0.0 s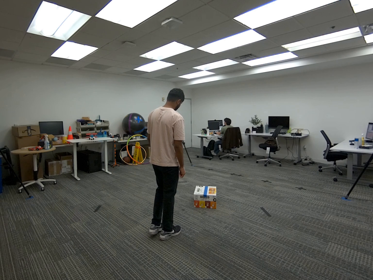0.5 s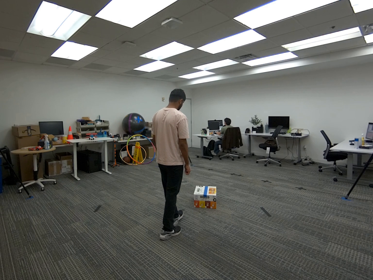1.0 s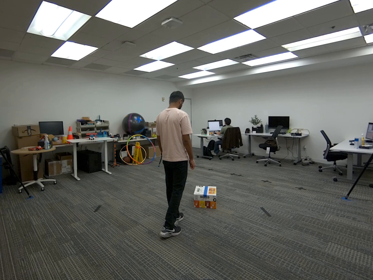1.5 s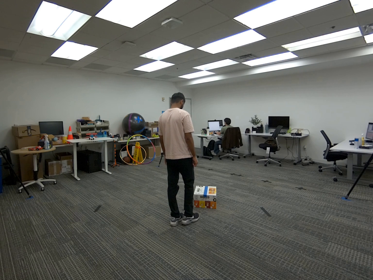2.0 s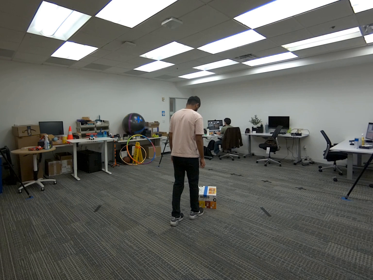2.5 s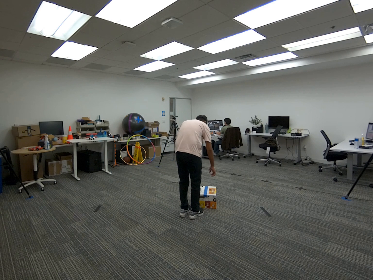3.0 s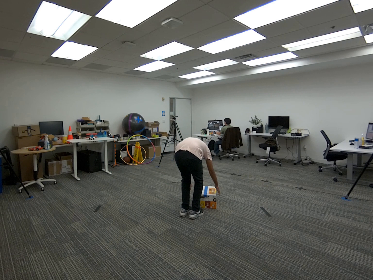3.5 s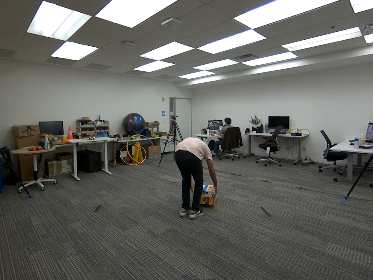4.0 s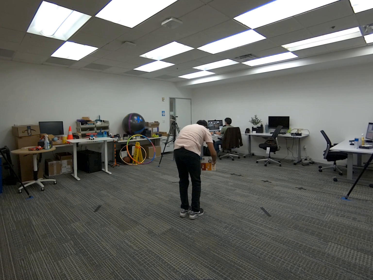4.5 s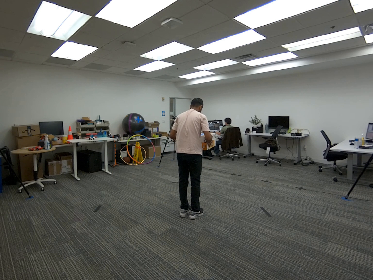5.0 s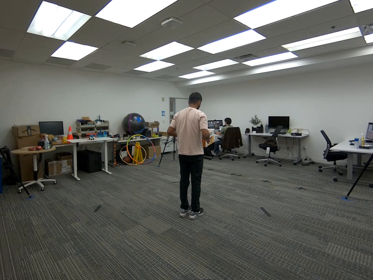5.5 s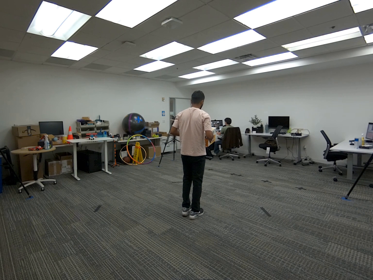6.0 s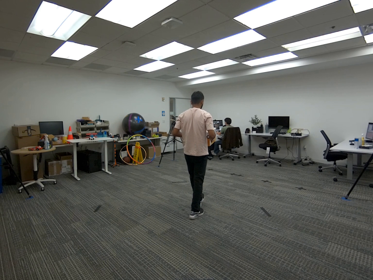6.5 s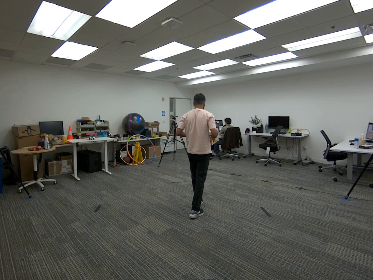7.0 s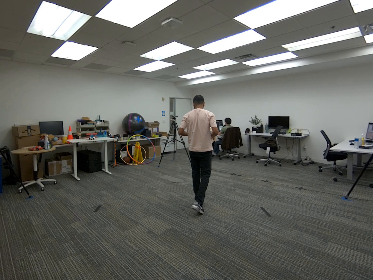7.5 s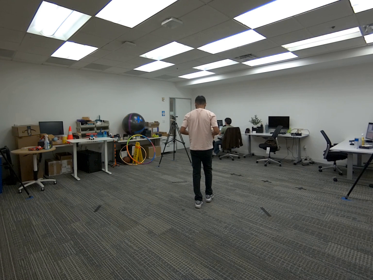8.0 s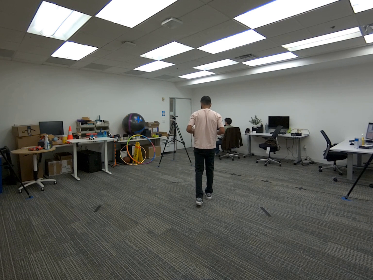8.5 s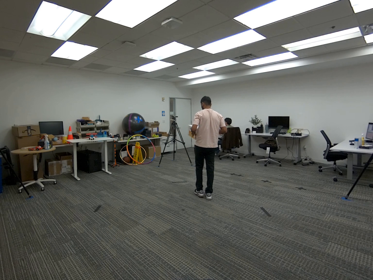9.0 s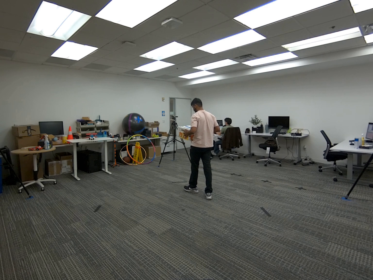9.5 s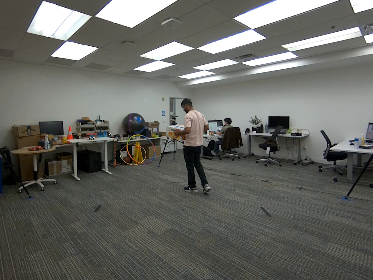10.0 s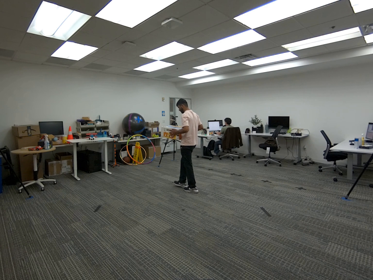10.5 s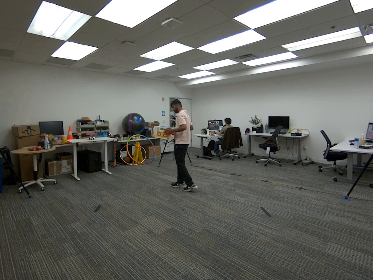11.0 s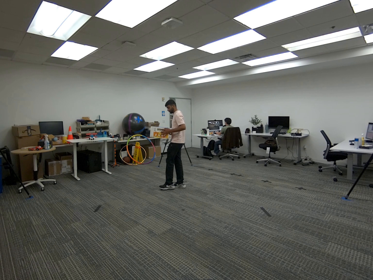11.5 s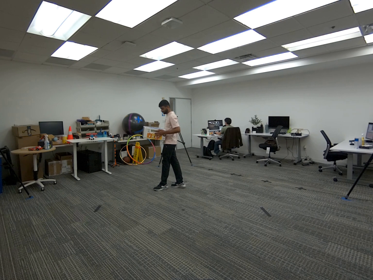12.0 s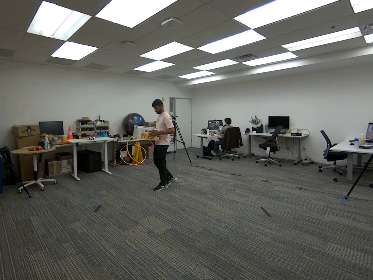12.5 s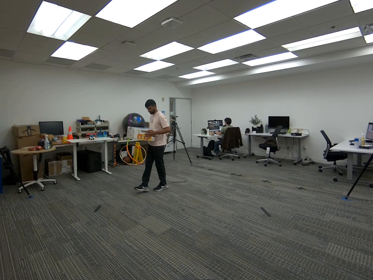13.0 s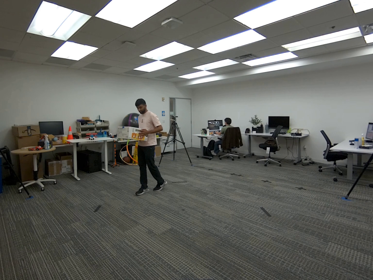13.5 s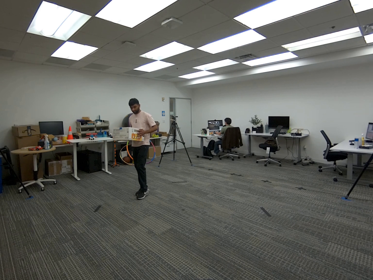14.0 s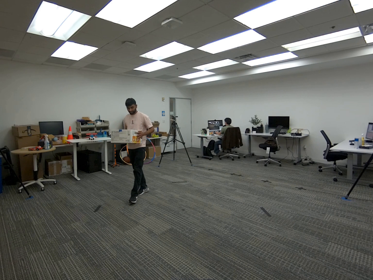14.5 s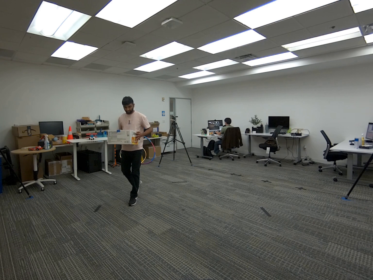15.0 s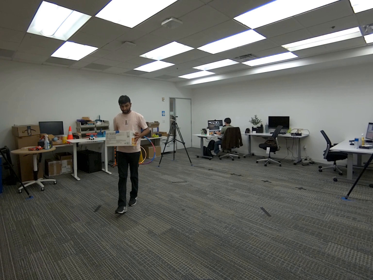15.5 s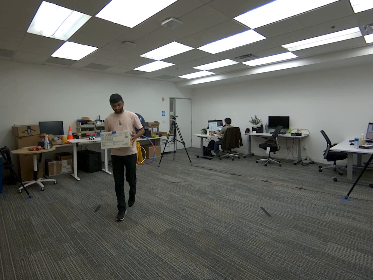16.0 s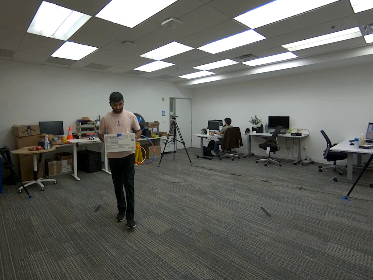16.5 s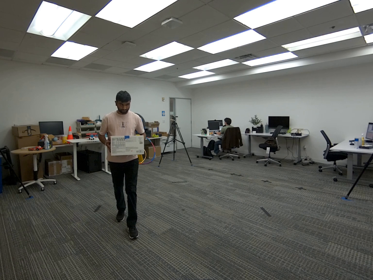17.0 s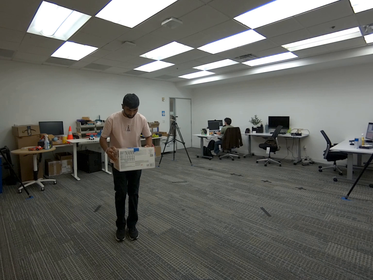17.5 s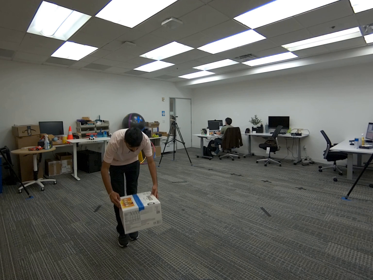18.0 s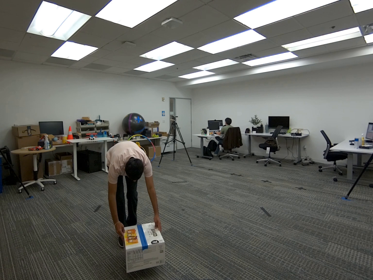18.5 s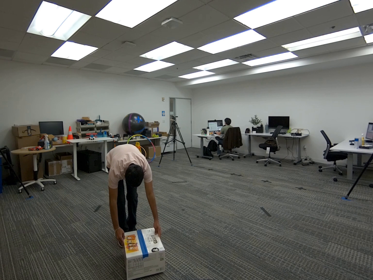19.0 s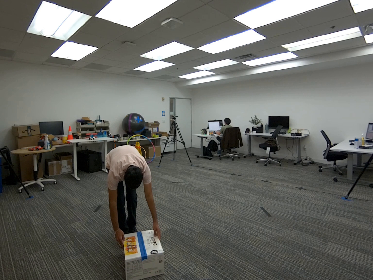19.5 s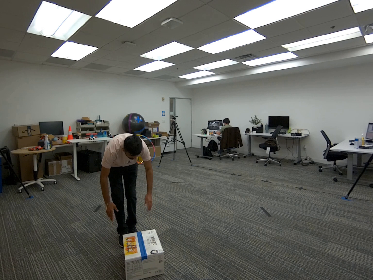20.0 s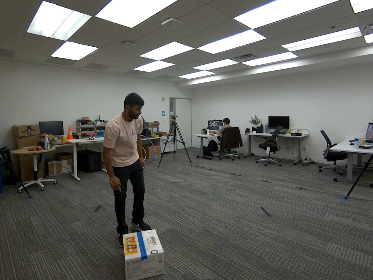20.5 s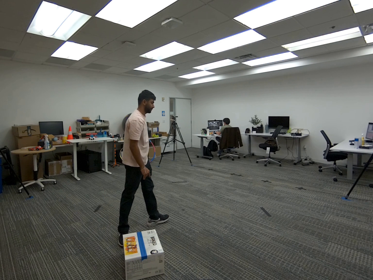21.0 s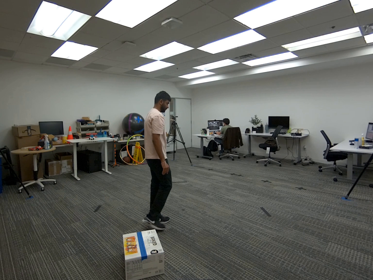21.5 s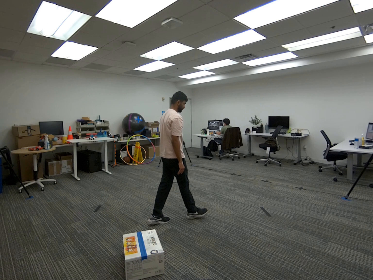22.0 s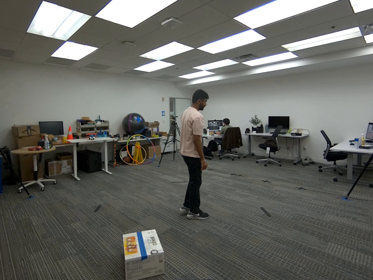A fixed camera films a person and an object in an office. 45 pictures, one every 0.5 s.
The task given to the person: Walk to the snack box on the ground. Use both hands to pick it up, hold it close to your body in front of you while walking, and then place the box back on the ground.
